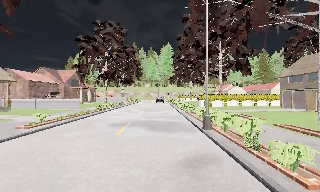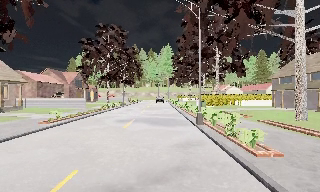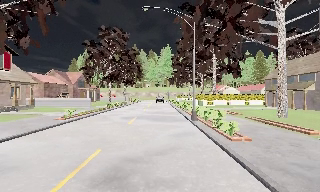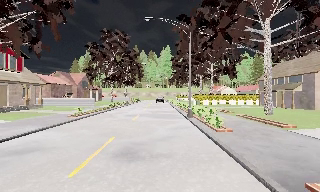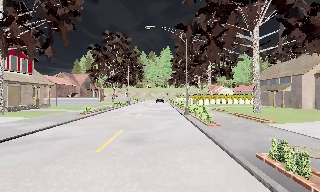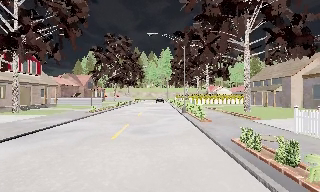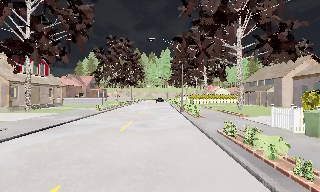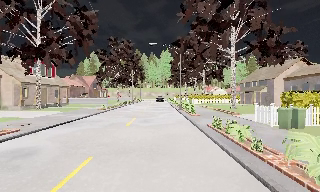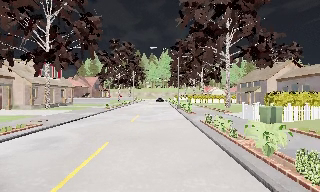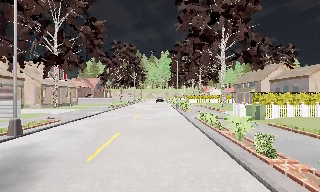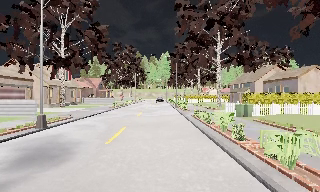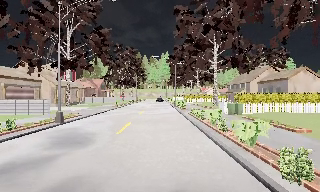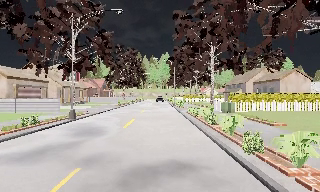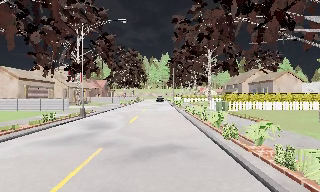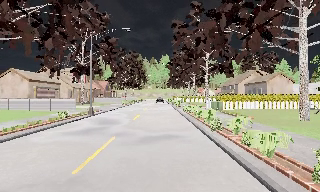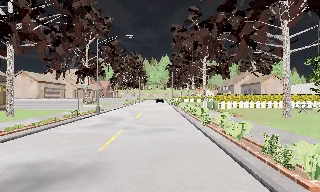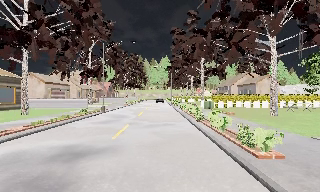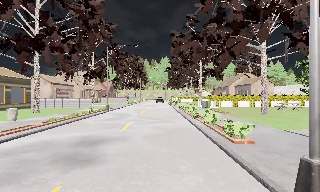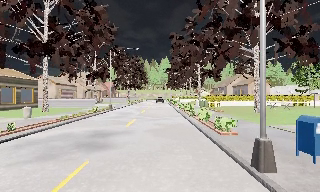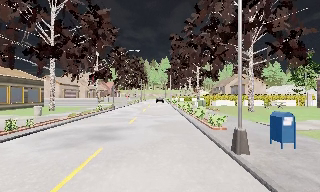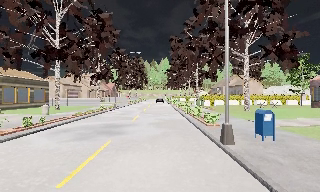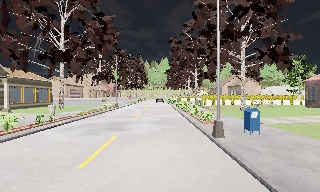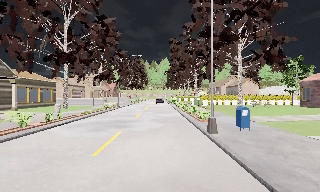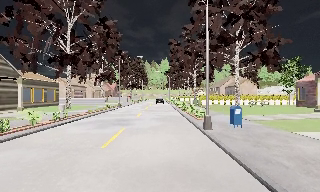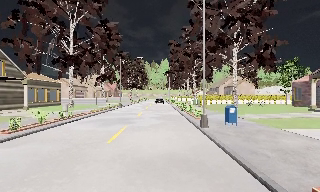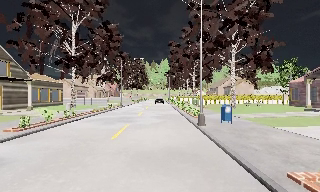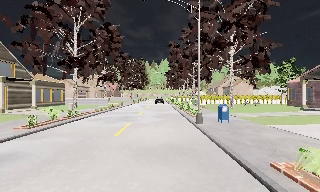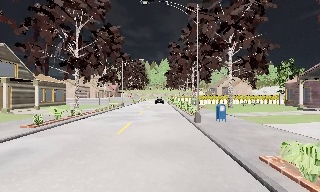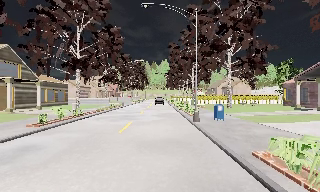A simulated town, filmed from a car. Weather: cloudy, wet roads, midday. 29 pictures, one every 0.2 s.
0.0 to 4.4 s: The camera travels backward, about 30 m, so what stands in front gets smaller.
4.4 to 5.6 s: The camera travels backward, about 3 m, so what stands in front gets smaller. It loses speed.
The film runs backward here.
